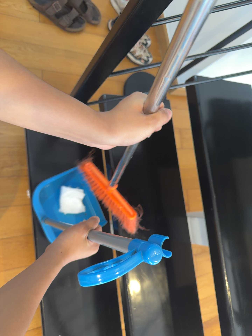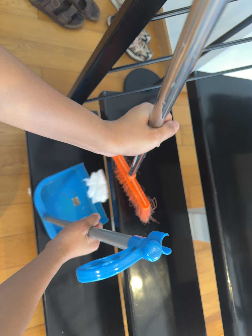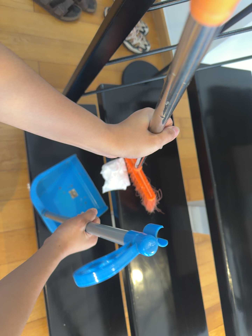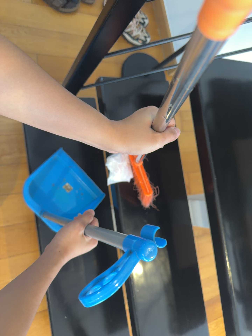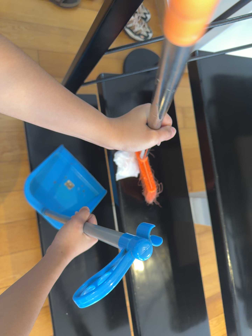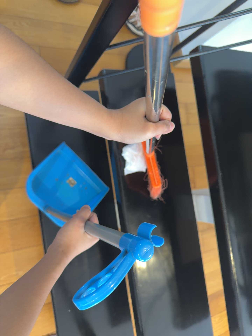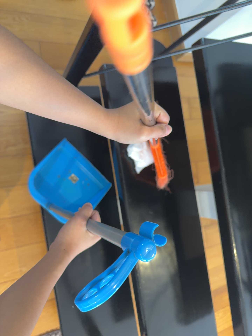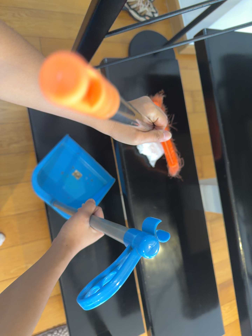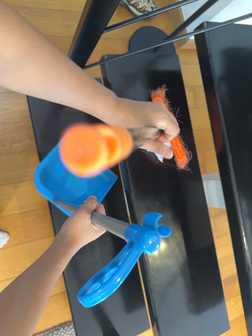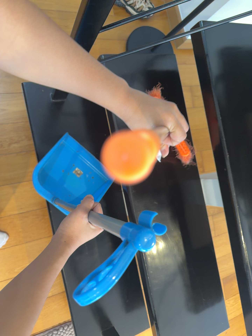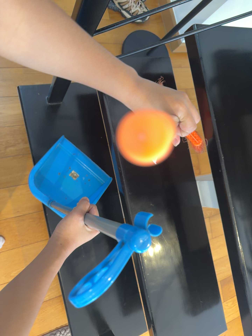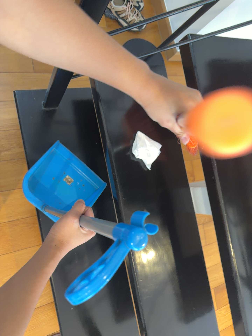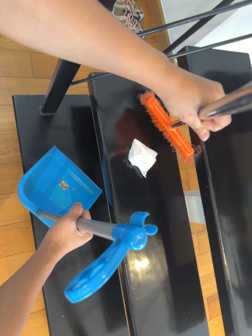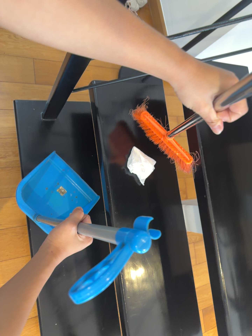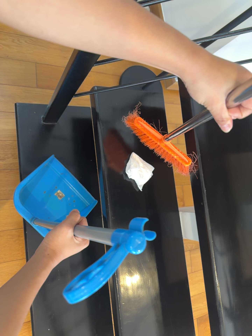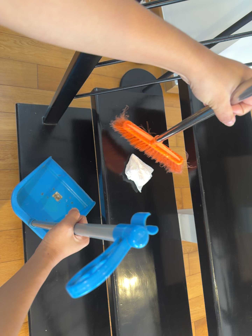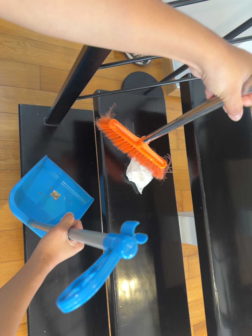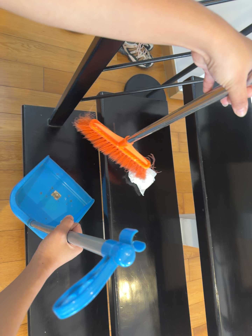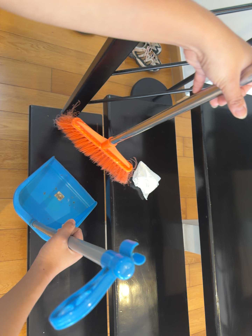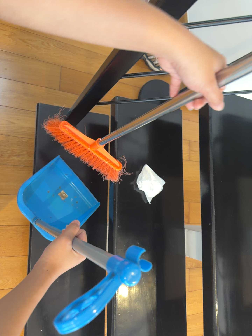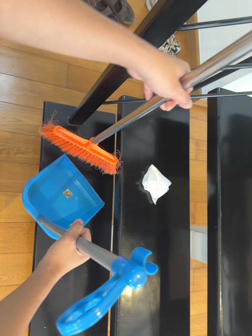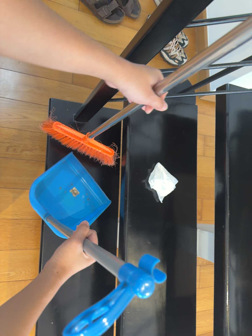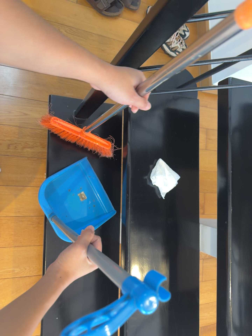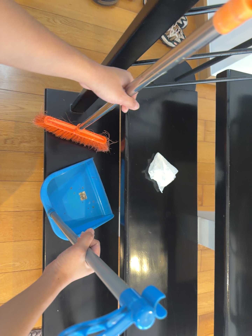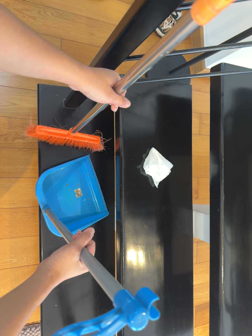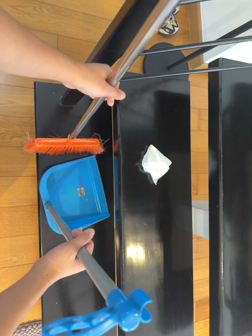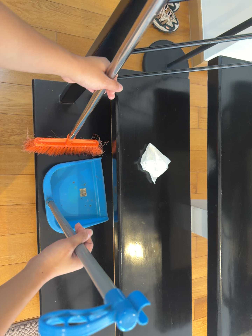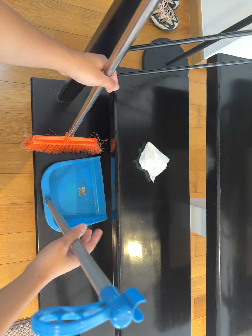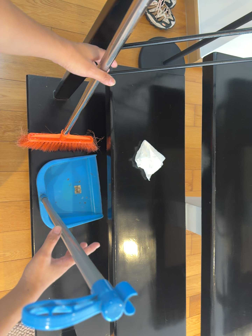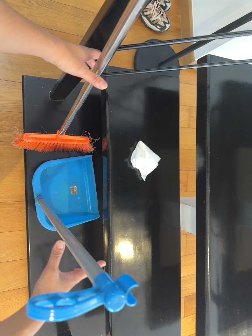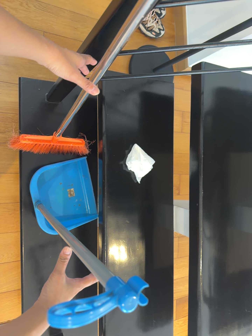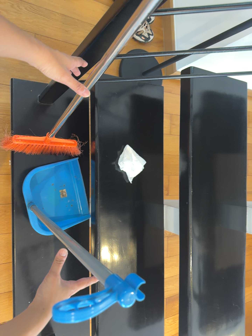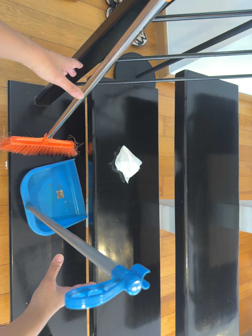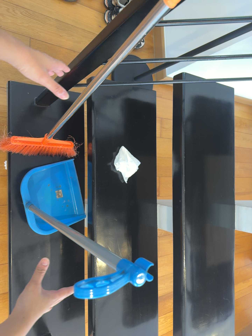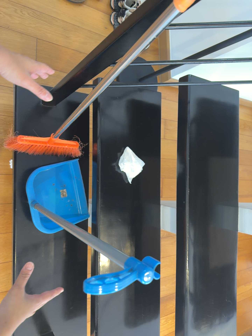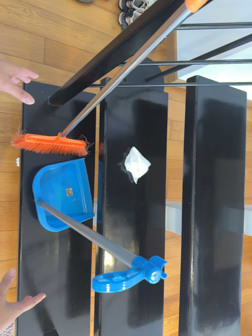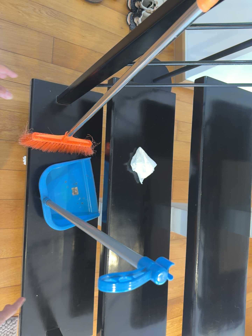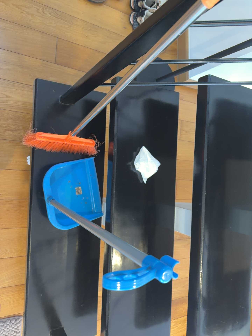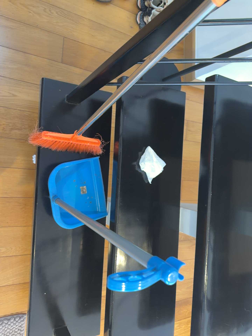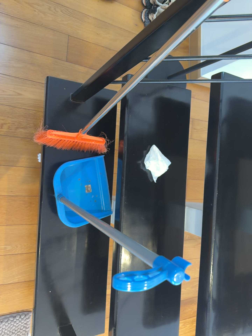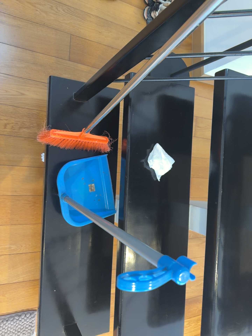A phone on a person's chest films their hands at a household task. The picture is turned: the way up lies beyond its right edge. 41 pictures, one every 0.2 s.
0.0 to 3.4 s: The camera shifts only a little, or ends up much as it began.
3.4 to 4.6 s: The camera travels toward the top of its view, about 8 cm.
4.6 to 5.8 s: The camera shifts only a little, or ends up much as it began.
5.8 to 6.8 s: The camera travels backward and to its left, about 10 cm, so what stands in front gets smaller.
6.8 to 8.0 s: The camera shifts only a little, or ends up much as it began.
The film runs backward here.
